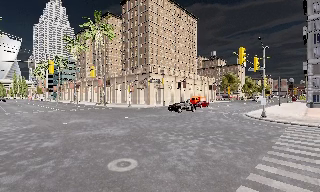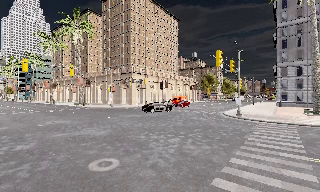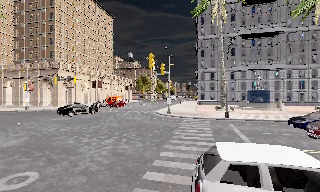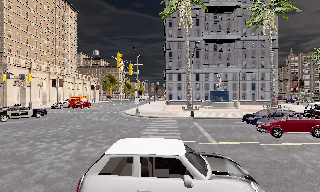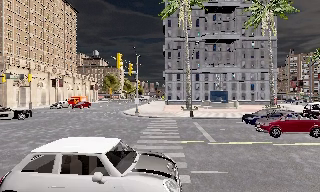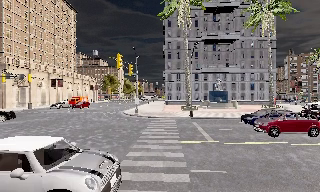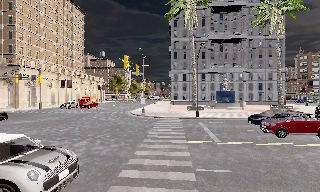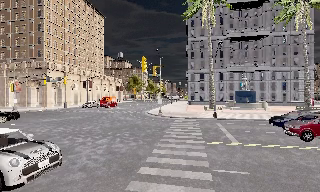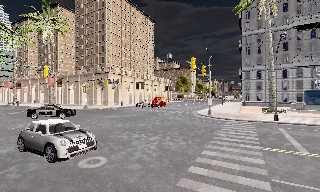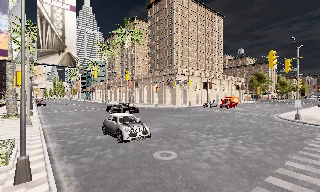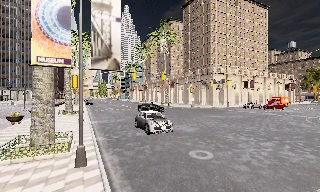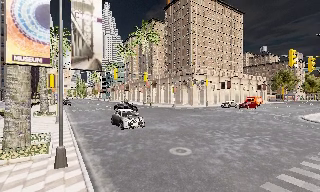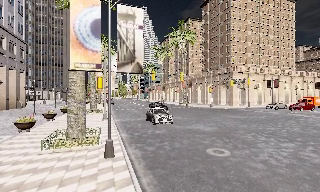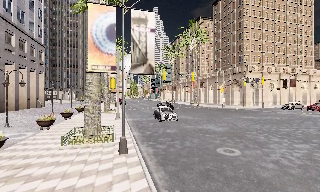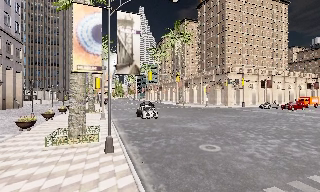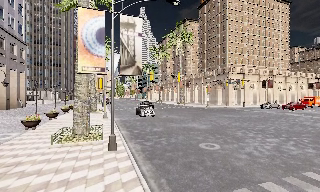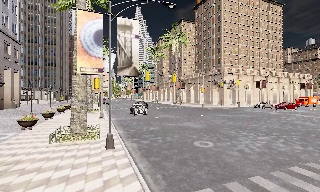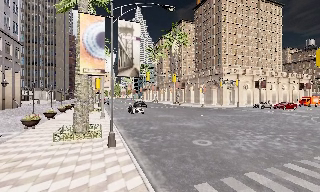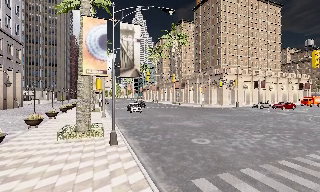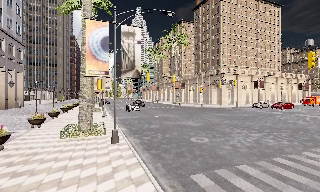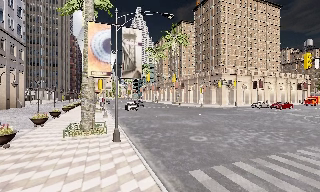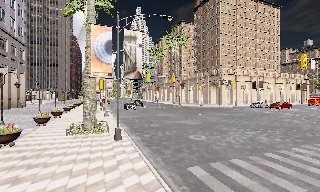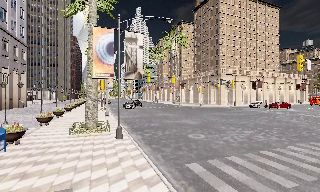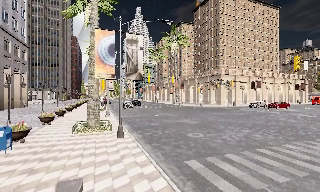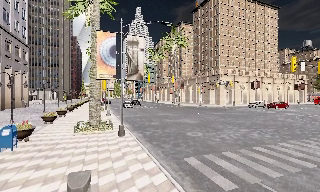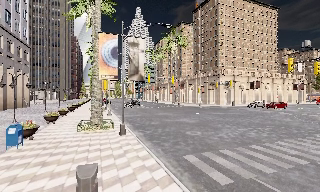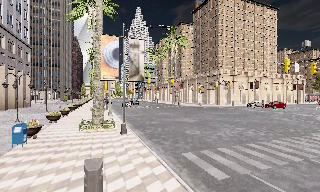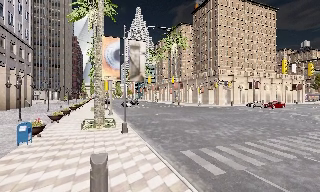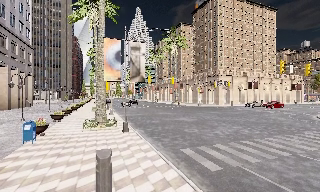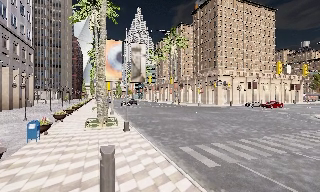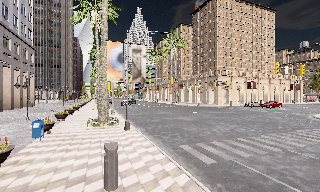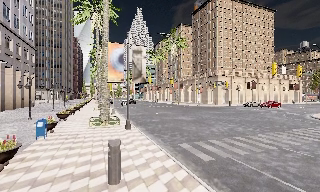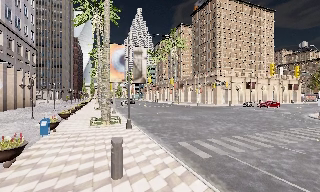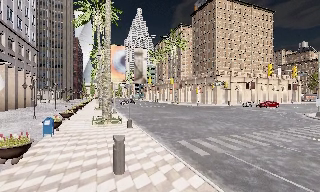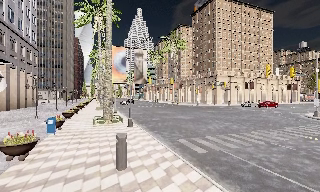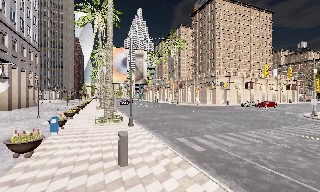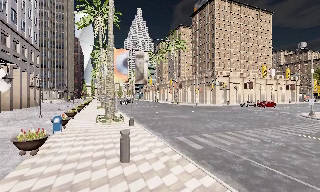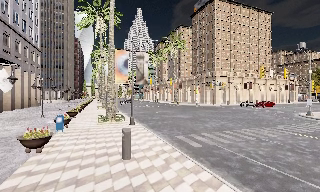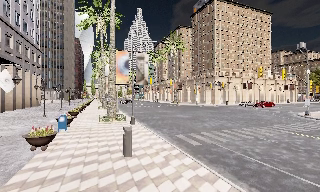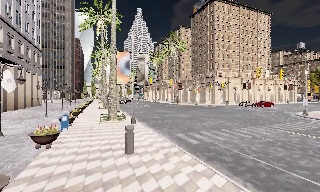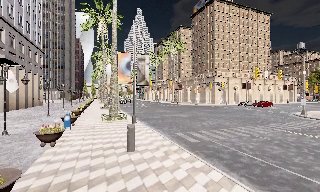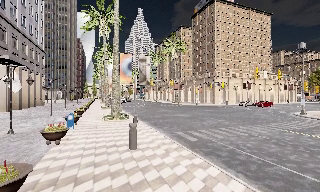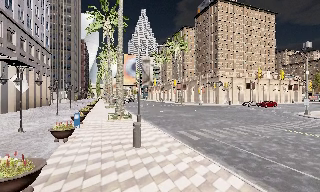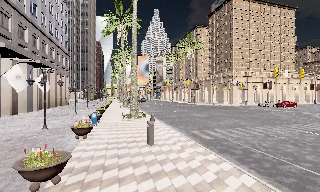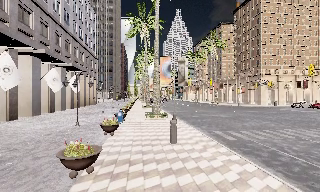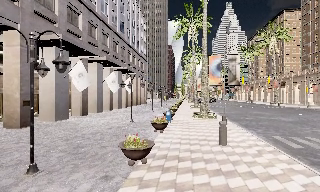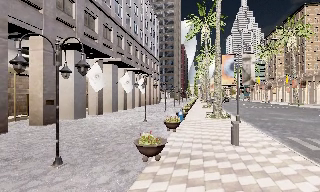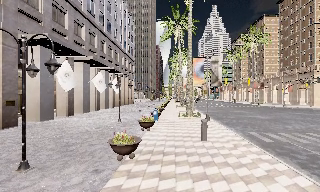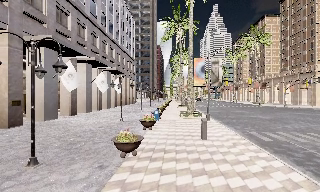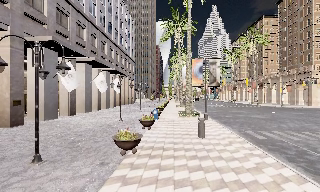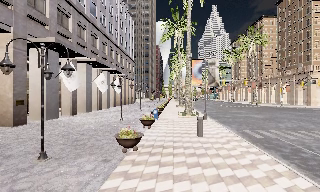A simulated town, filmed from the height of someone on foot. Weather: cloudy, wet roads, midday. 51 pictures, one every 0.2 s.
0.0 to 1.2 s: The camera swings to its right by about 40 degrees, and the scene slides to the left. It travels backward, about 1 m.
1.2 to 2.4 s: The camera pans to its left, which is counterclockwise from overhead, by about 65 degrees. It travels backward, about 1.5 m.
2.4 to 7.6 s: The camera travels backward, about 8 m, so what stands in front gets smaller.
7.6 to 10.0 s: The camera pans to its left, which is counterclockwise from overhead, by about 25 degrees. It travels backward, about 3.5 m, so what stands in front gets smaller.
The film runs backward here.
